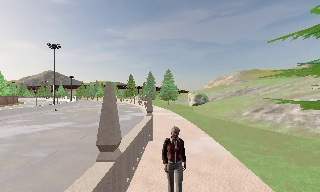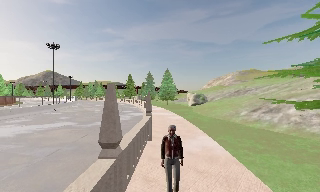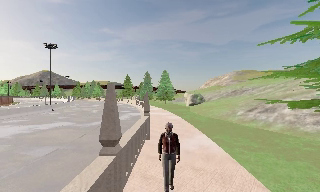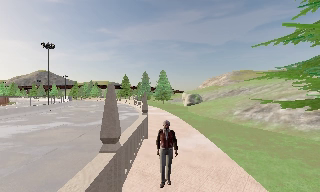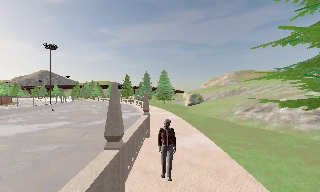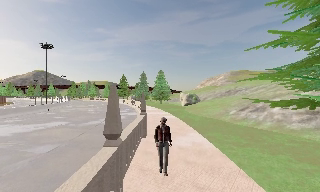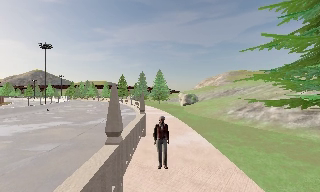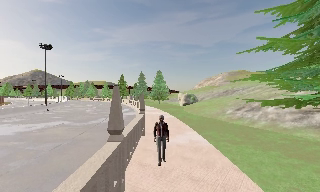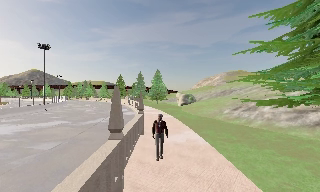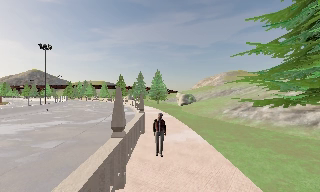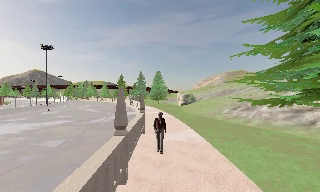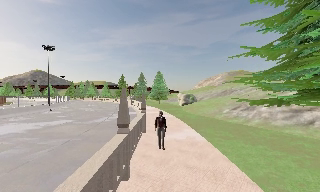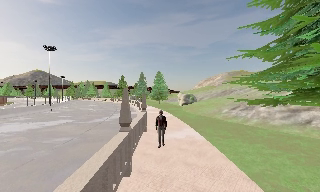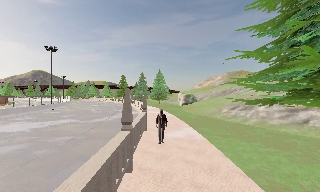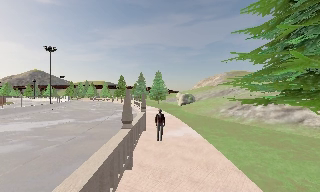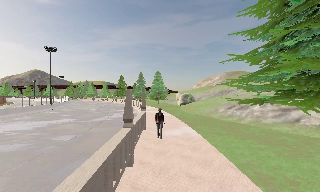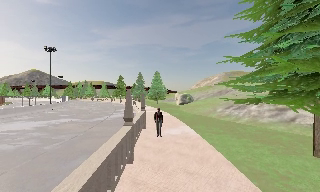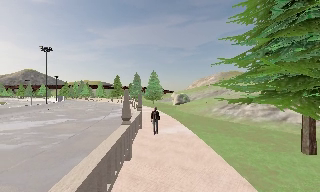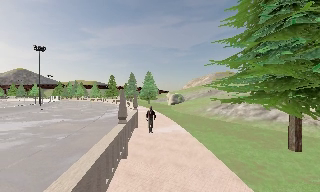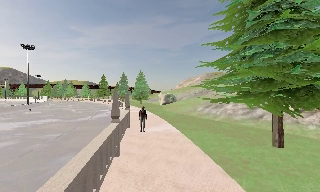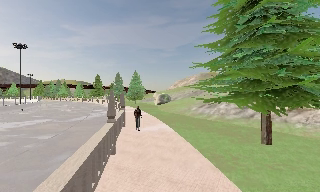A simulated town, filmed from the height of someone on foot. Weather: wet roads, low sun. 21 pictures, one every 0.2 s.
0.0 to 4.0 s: The scene slides to the left, as the camera pans about 10 degrees to its right. It travels backward, about 4.5 m, so what stands in front gets smaller.
The film runs backward here.
